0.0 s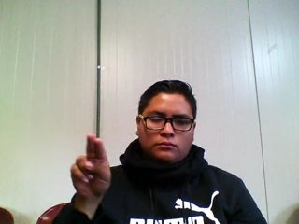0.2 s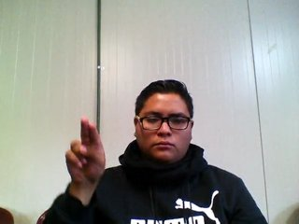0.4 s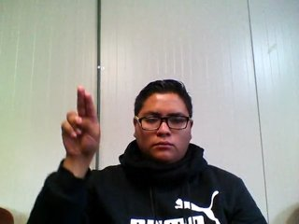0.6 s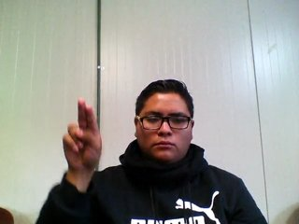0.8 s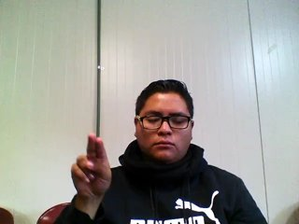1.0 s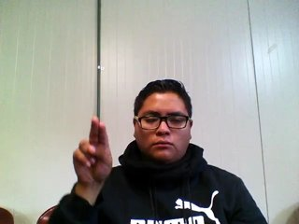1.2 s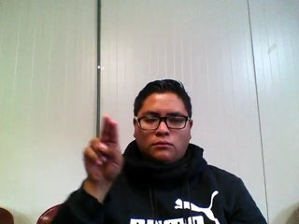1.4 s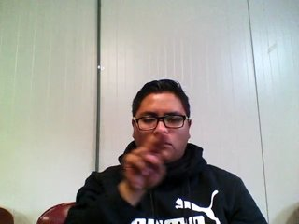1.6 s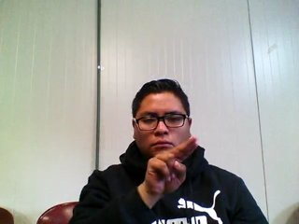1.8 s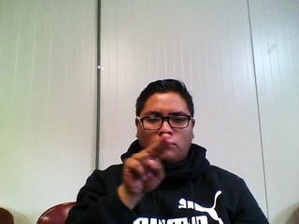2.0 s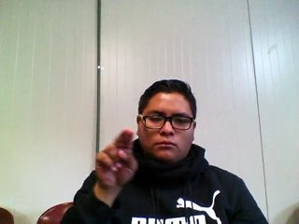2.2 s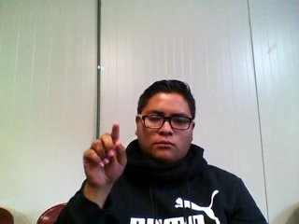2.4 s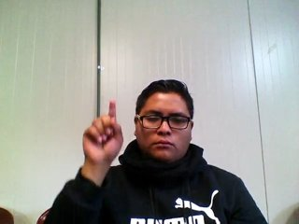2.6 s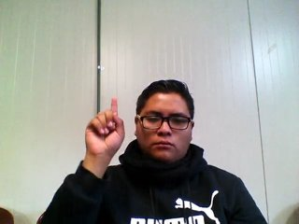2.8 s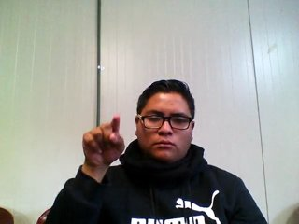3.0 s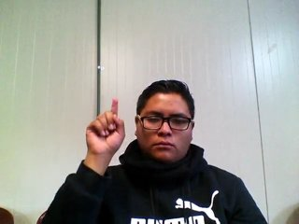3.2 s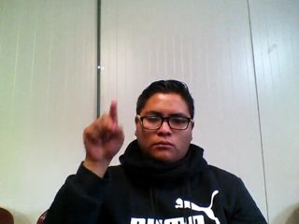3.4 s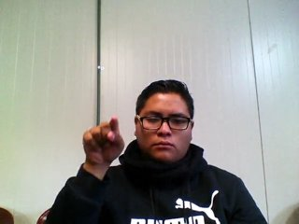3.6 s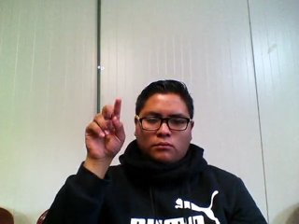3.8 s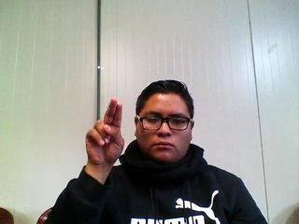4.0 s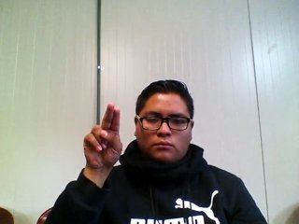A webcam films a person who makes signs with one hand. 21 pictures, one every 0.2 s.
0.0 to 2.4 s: Pointing with two fingers.
2.5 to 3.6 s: Double click with one finger.
3.7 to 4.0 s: Pointing with two fingers.
